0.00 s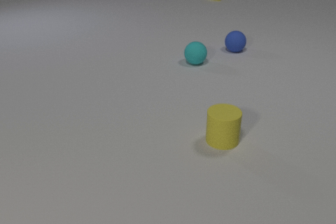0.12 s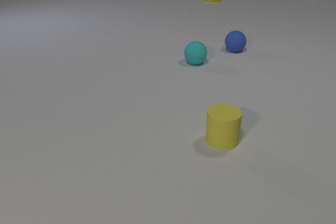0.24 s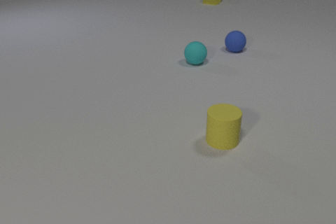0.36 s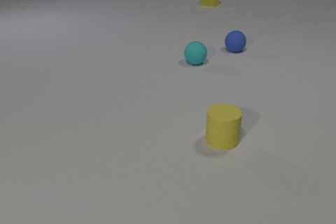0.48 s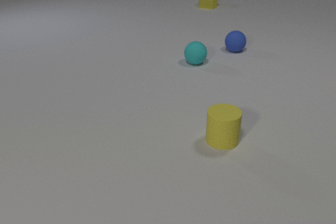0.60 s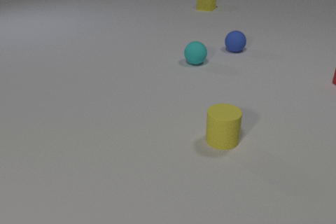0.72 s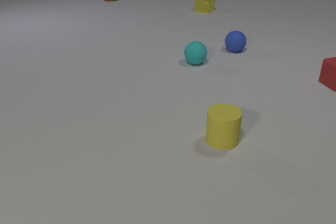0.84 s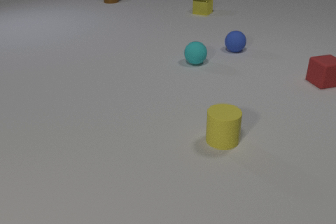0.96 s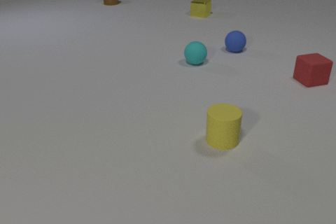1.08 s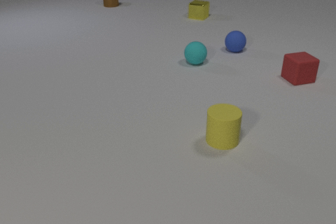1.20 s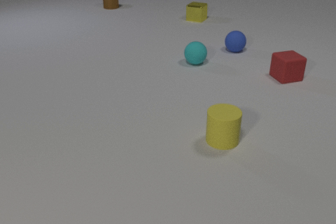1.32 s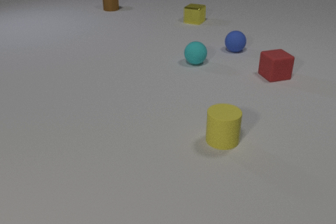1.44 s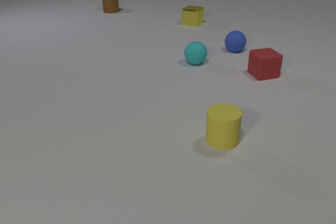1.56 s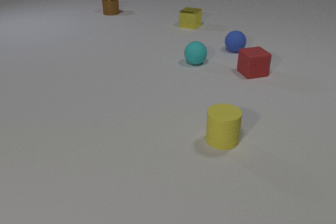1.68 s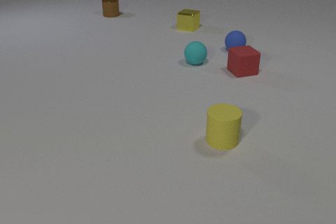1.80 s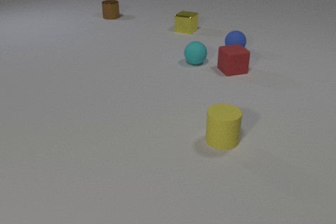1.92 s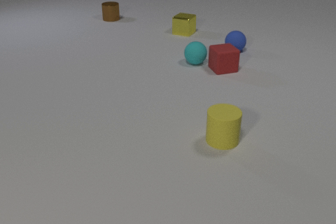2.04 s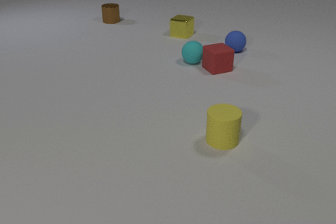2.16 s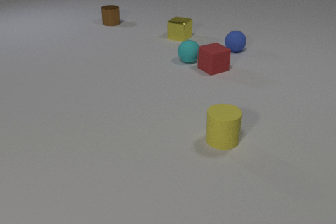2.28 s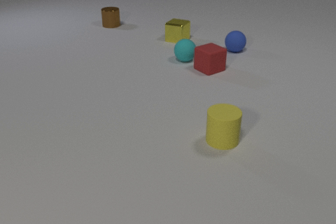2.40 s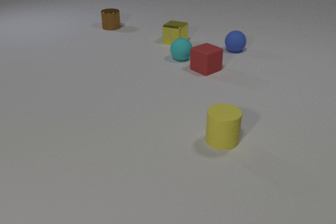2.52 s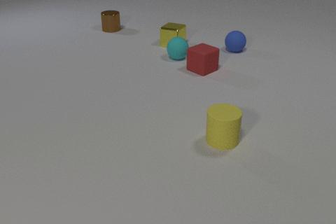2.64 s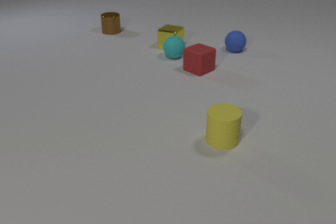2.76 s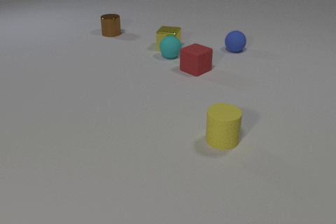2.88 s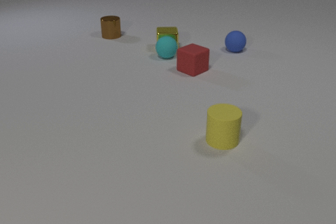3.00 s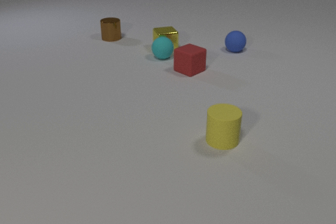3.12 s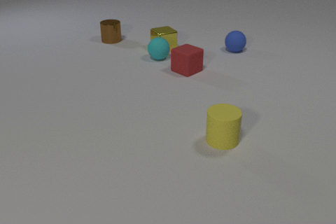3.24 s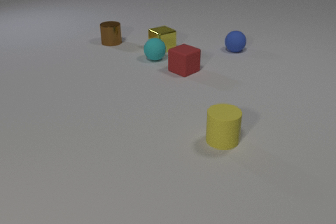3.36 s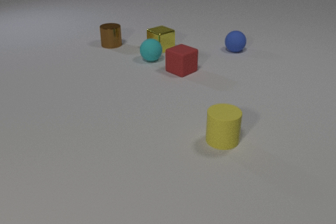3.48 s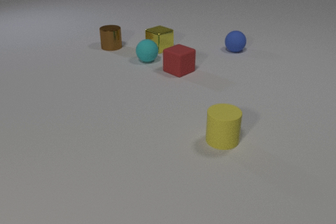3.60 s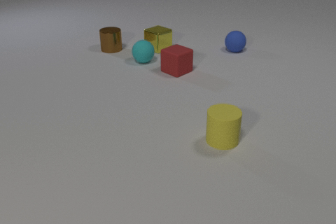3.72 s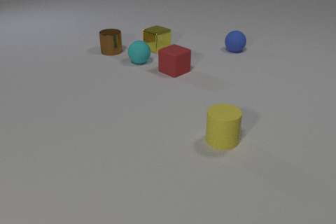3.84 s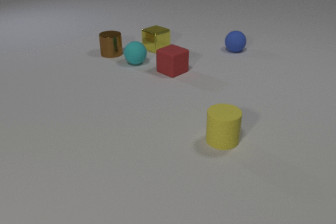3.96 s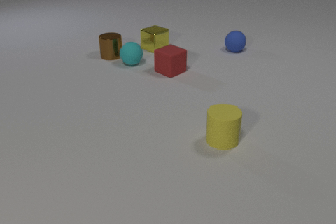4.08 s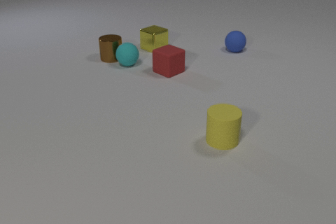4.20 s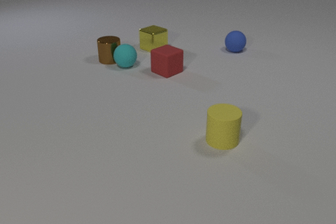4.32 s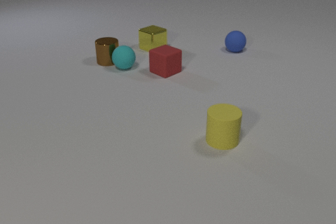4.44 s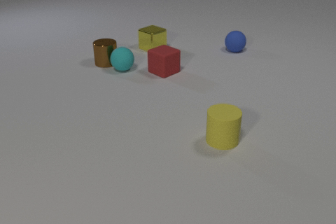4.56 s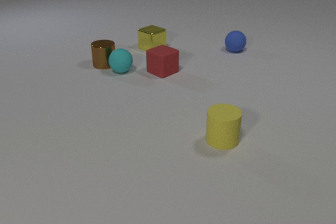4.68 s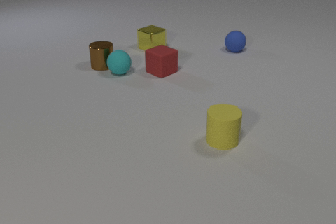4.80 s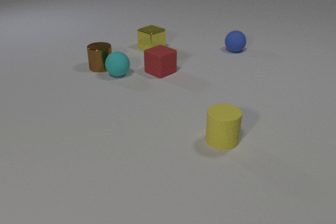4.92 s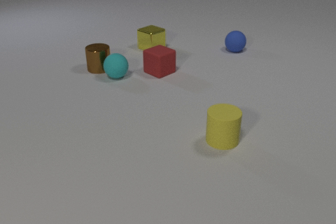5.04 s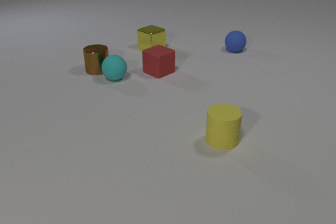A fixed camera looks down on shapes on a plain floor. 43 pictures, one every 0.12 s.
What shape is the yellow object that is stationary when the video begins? cylinder.
How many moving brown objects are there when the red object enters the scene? 1.
Are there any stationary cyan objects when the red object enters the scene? yes.
0.00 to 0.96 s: The red rubber cube comes in at the right edge, slides to the left. The yellow metal cube slides toward the camera. The brown metal cylinder comes in at the top edge, slides toward the camera.
0.96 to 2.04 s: The red rubber cube slides to the left. The yellow metal cube slides toward the camera. The brown metal cylinder slides toward the camera. The red rubber cube and the cyan rubber sphere collide.
2.04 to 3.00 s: The red rubber cube slides to the left, spins counterclockwise seen from above by about 15 degrees, its near face sliding to the right. The cyan rubber sphere rolls to the left. The yellow metal cube slides toward the camera, spins so that its near face slides to the right, counterclockwise seen from above. The brown metal cylinder slides toward the camera. The cyan rubber sphere and the yellow metal cube collide.
3.00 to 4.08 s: The red rubber cube slides to the left. The cyan rubber sphere rolls to the left and toward the camera. The yellow metal cube slides to the left, spins counterclockwise seen from above by about 30 degrees, its near face sliding to the right. The brown metal cylinder slides toward the camera.
4.08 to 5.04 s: The red rubber cube slides to the left. The cyan rubber sphere rolls toward the camera. The brown metal cylinder slides toward the camera and to the left. The cyan rubber sphere and the brown metal cylinder collide.
